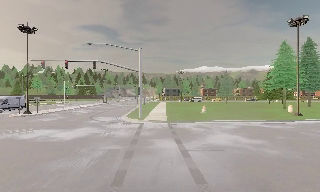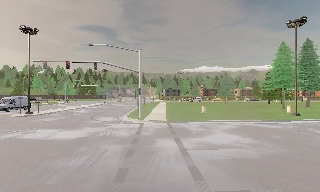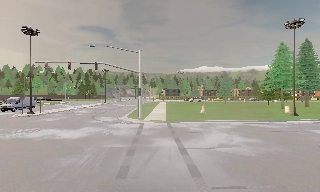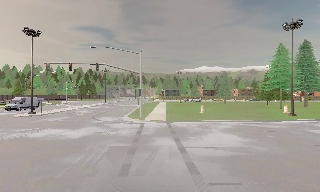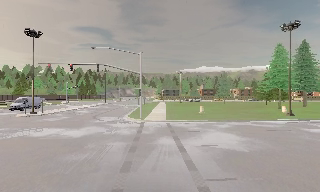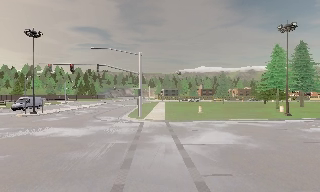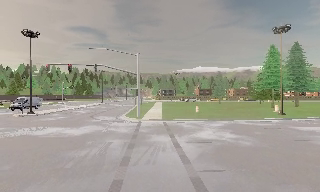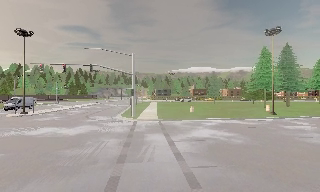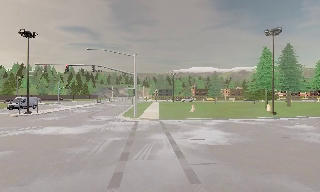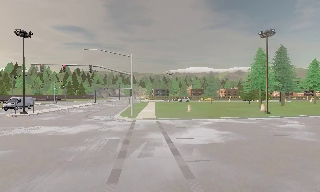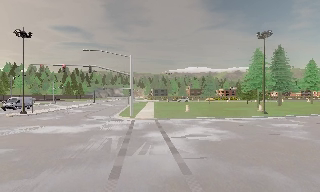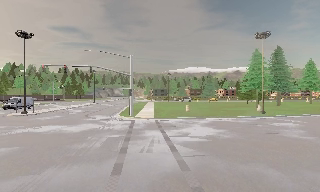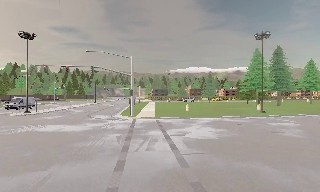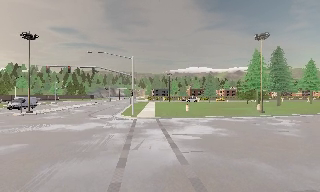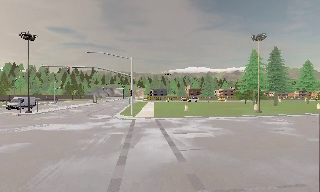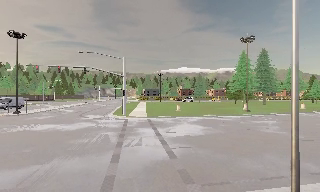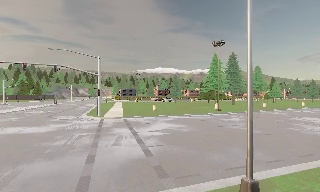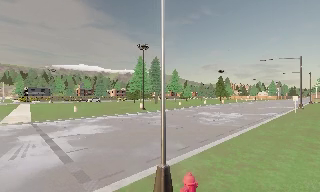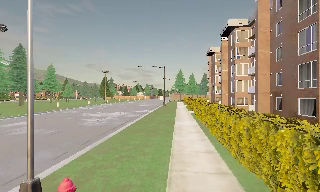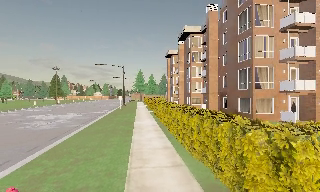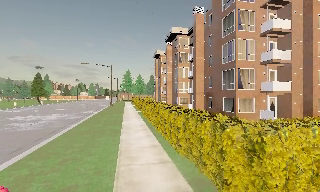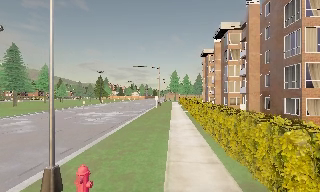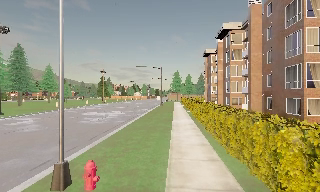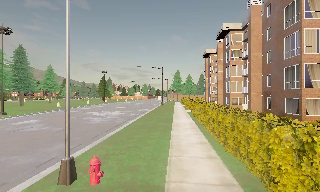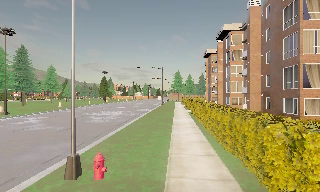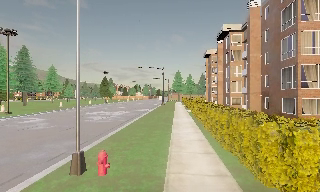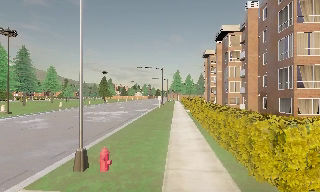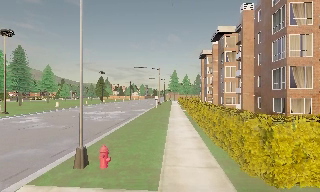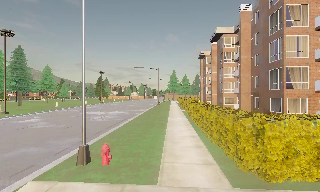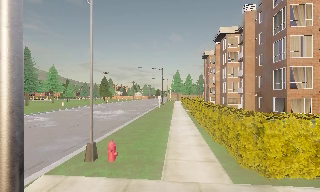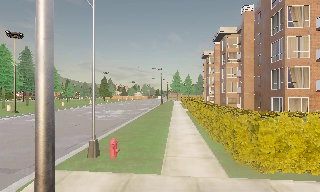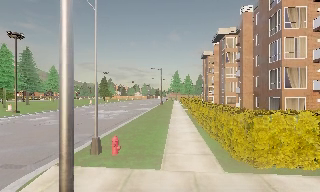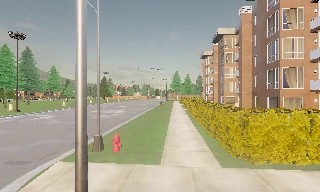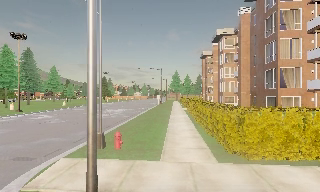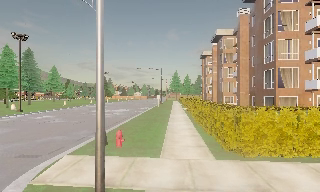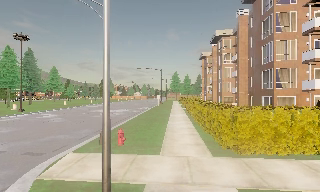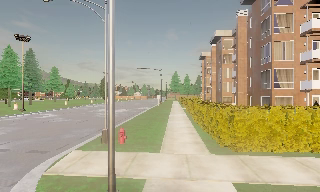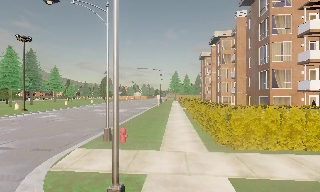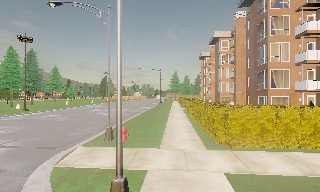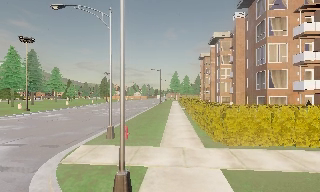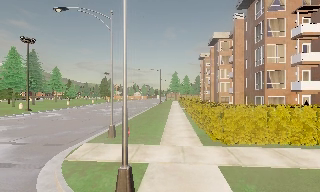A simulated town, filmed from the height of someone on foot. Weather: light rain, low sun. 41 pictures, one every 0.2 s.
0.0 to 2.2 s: The camera travels backward, about 3 m, so what stands in front gets smaller.
2.2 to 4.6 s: The camera swings to its right by about 75 degrees, and the scene slides to the left. It travels backward, about 3 m.
4.6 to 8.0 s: The camera travels backward, about 4.5 m, so what stands in front gets smaller.
The film runs backward here.
